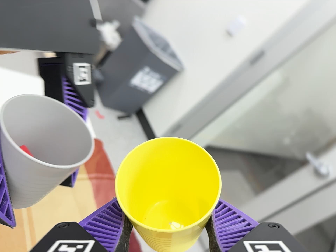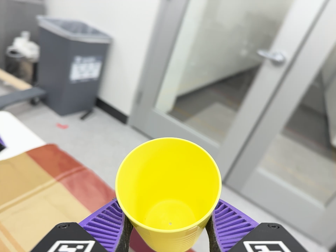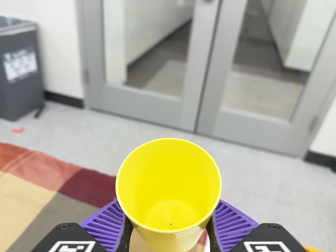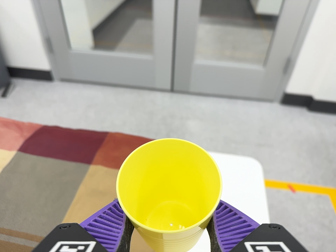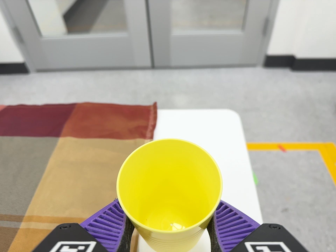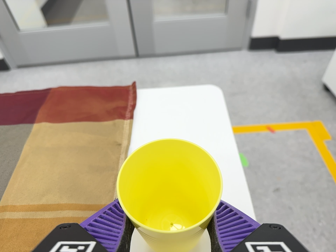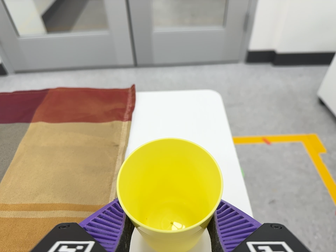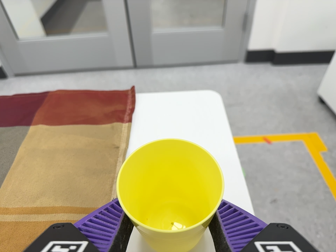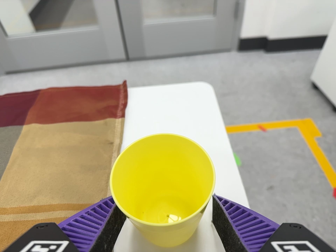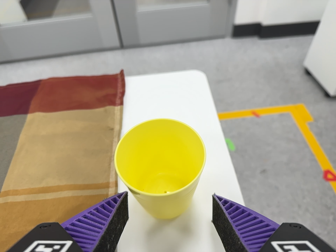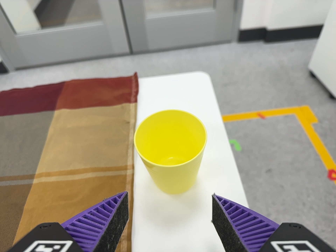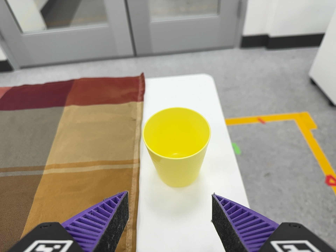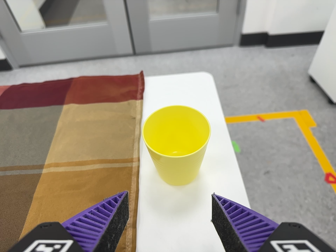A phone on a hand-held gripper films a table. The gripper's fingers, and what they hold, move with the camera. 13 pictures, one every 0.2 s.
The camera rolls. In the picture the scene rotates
counterclockwise.
0.0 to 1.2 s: The camera swings to its right by about 20 degrees, and the scene slides to the left. It travels to its right, toward the bottom of its view and forward, about 32 cm, so close, fixed things drift to the left. Its aim tips toward the bottom of its view by about 25 degrees, and the scene shifts upward. It rolls about its line of sight by about 65 degrees, and the scene rotates counterclockwise.
1.2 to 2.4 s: The camera travels backward, about 9 cm, so what stands in front gets smaller.
The film runs forward here.
